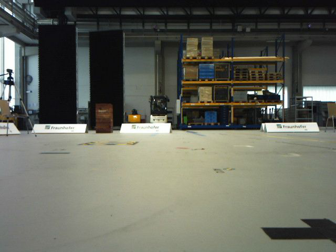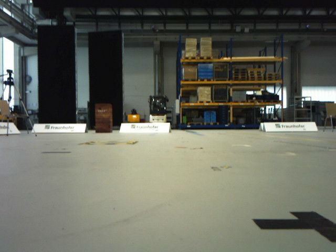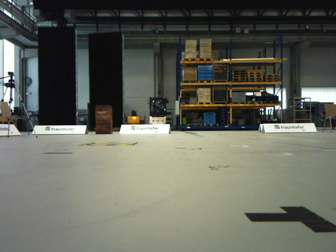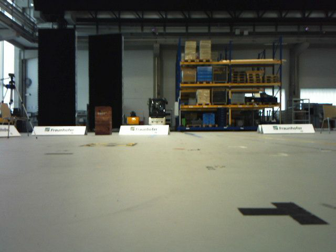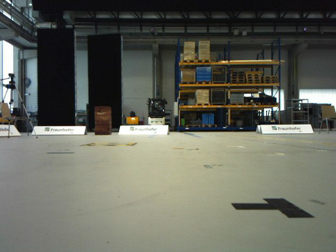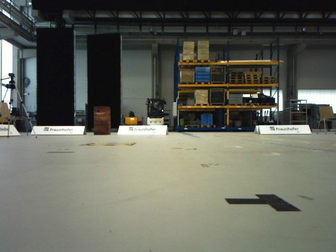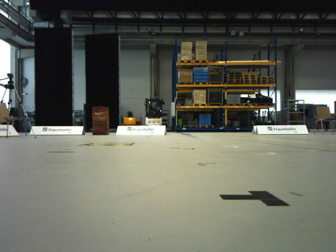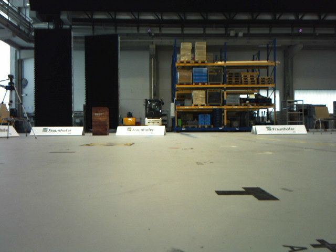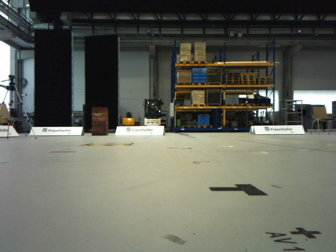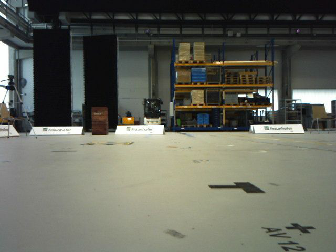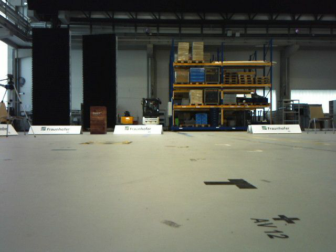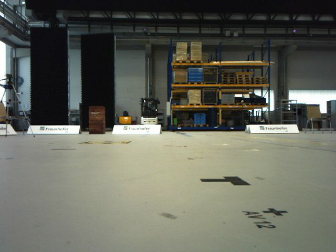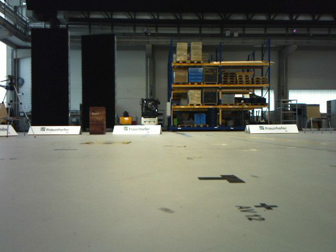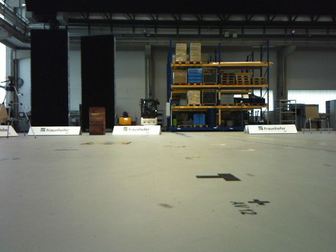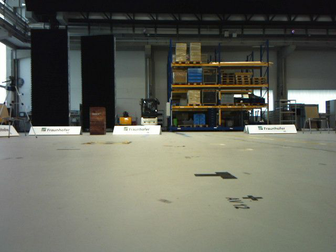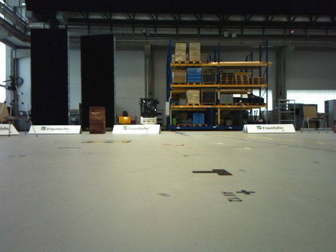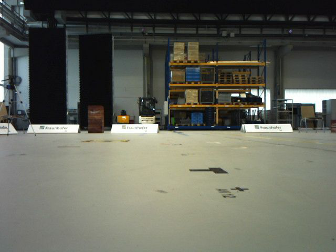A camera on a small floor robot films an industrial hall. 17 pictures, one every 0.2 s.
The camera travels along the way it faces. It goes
backward.
0.0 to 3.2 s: The camera travels backward, about 0.6 m, so what stands in front gets smaller.
The film runs backward here.
